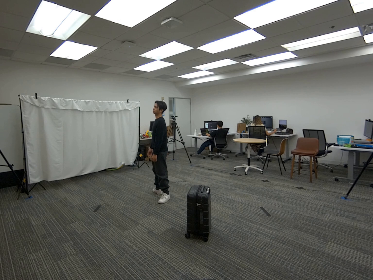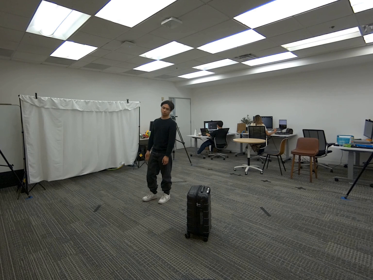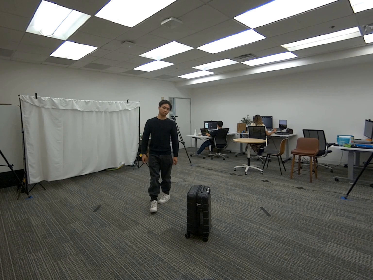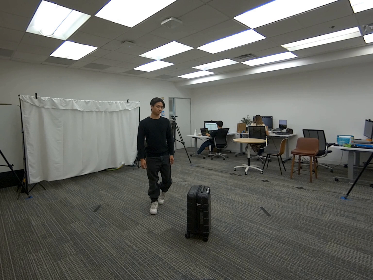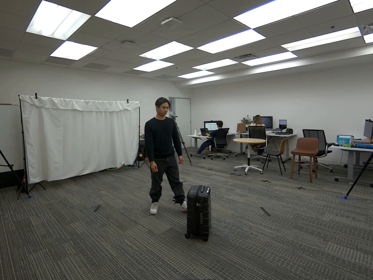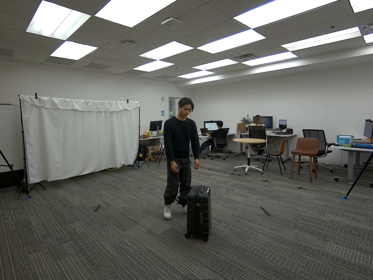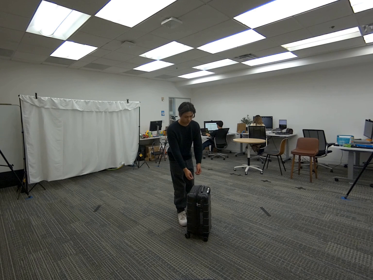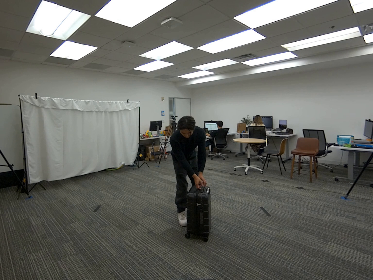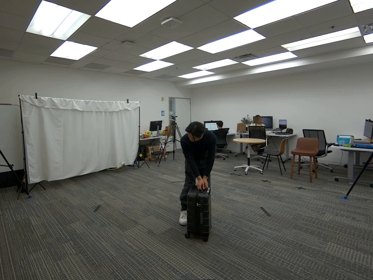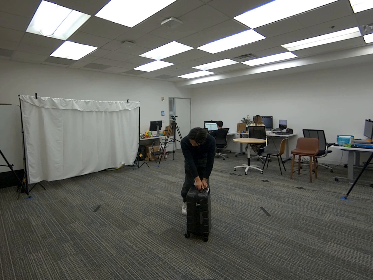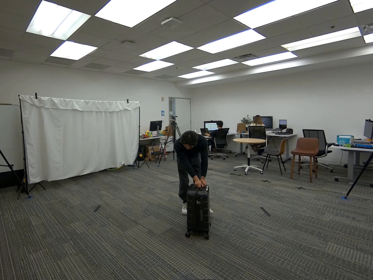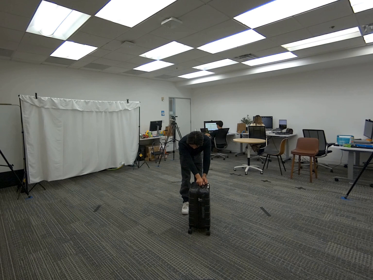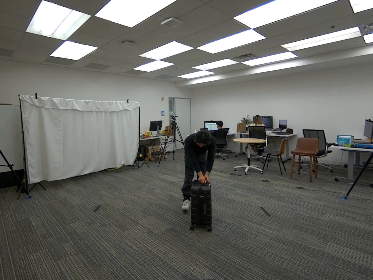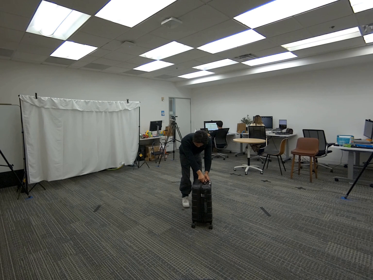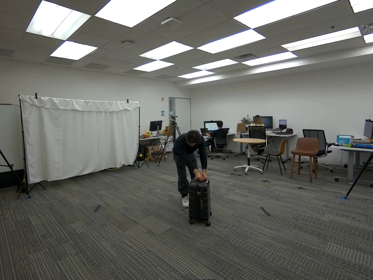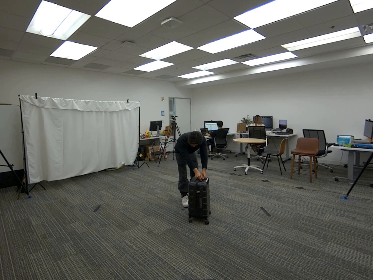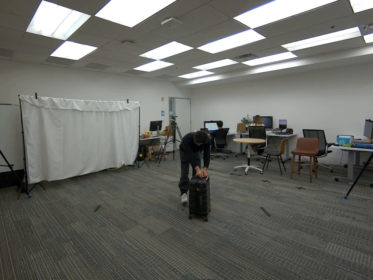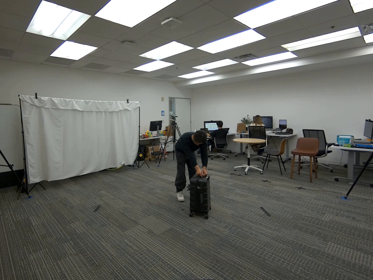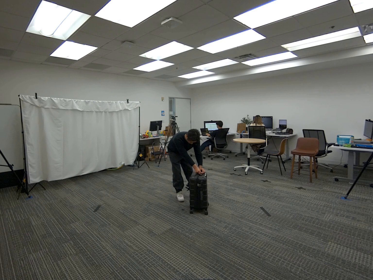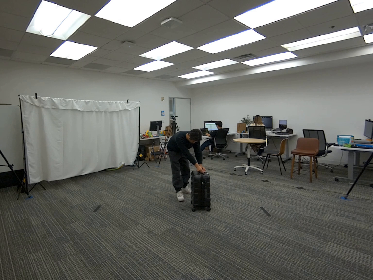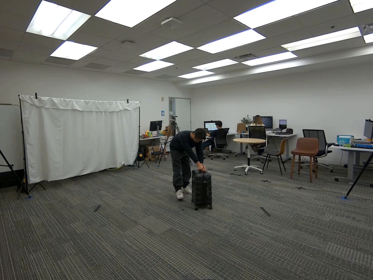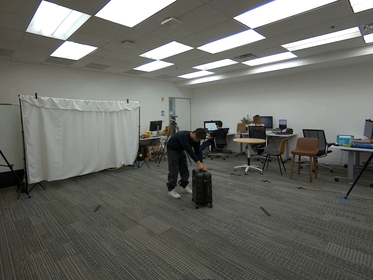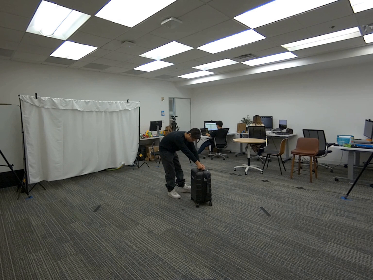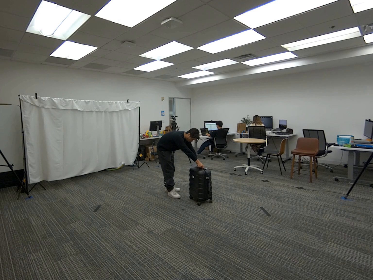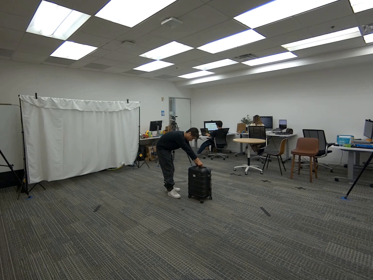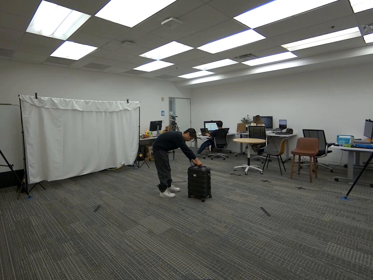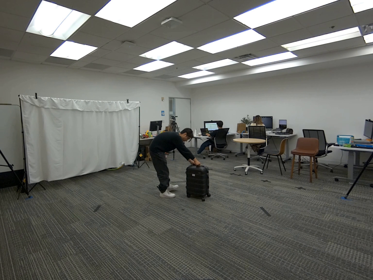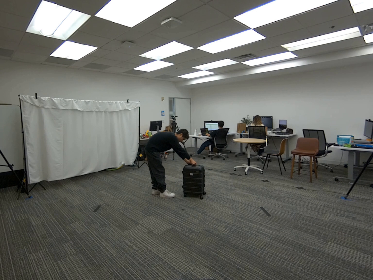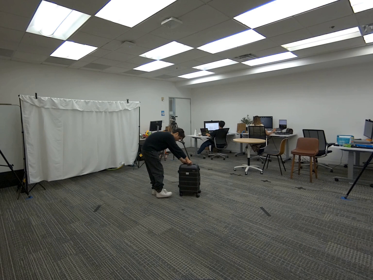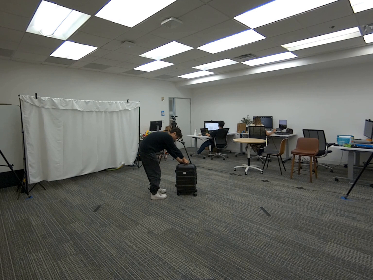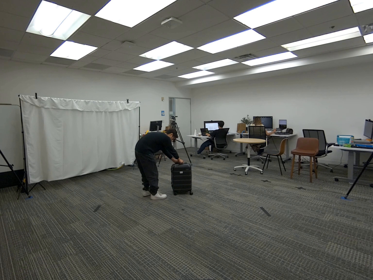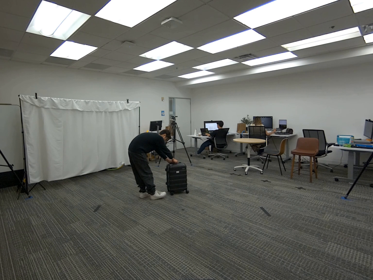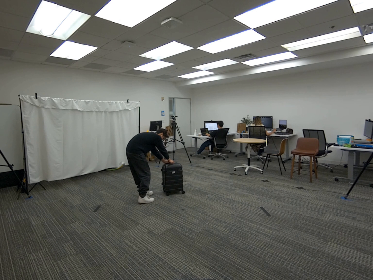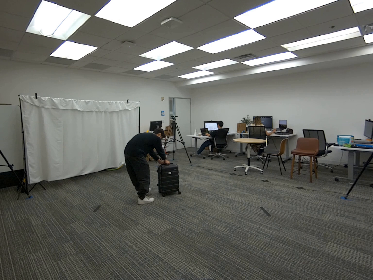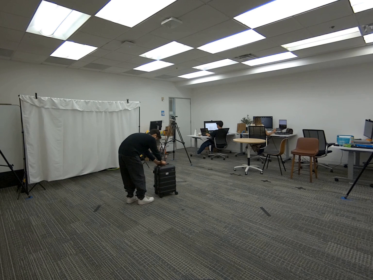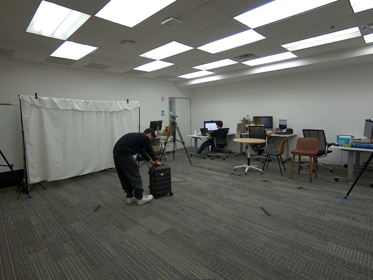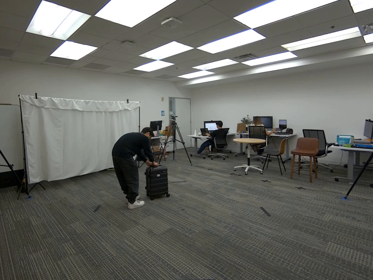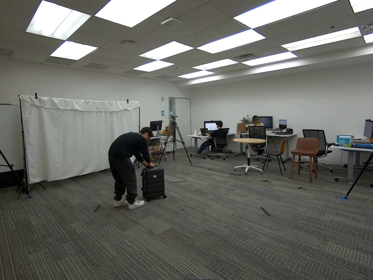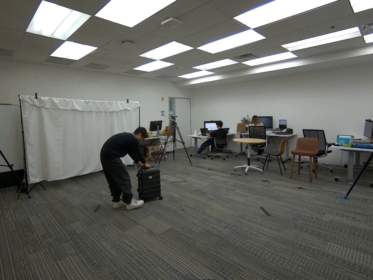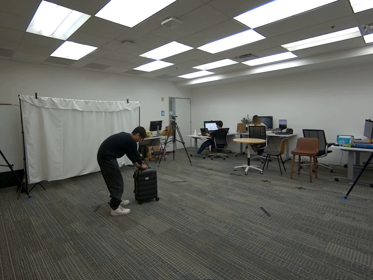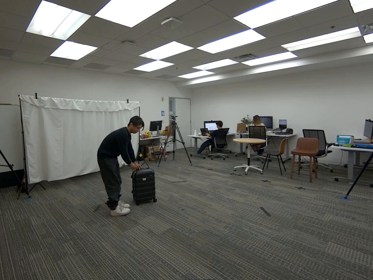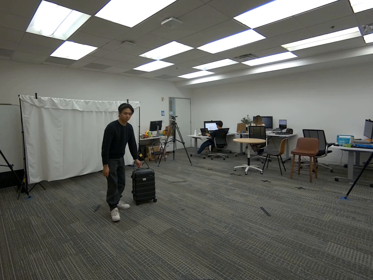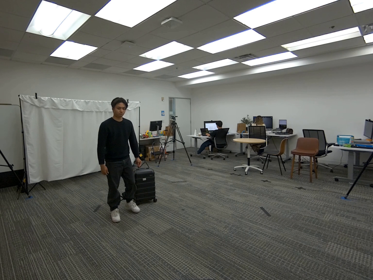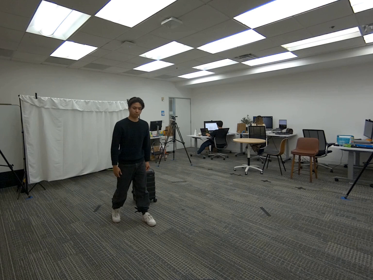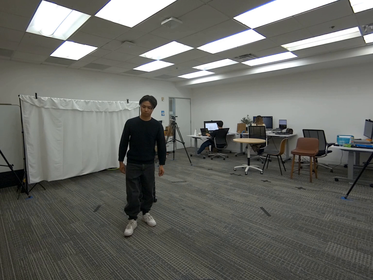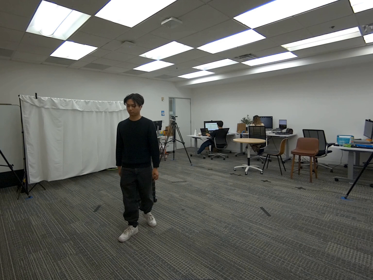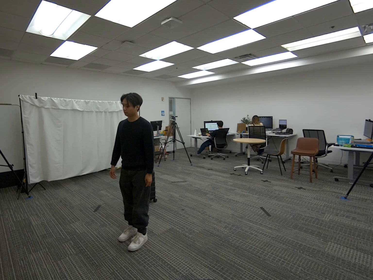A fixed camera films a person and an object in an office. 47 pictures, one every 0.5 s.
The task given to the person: Walk over to the luggage within the bounding area and drag the luggage using both hands. Step away when complete.
